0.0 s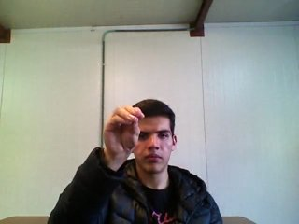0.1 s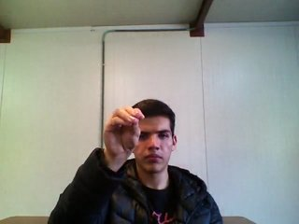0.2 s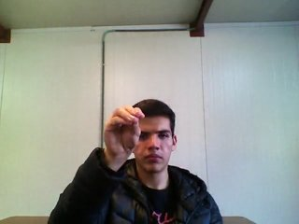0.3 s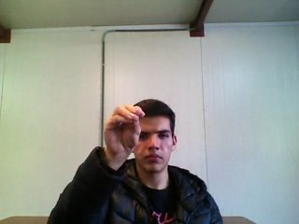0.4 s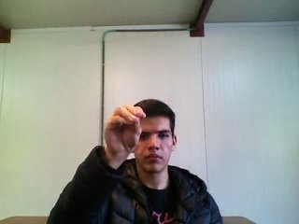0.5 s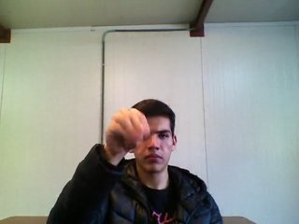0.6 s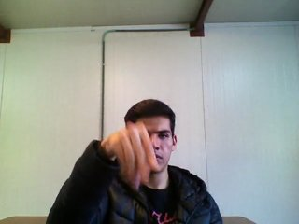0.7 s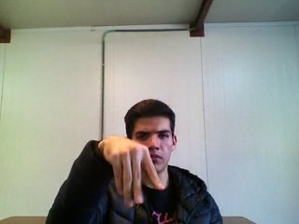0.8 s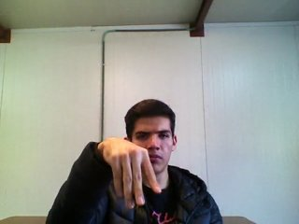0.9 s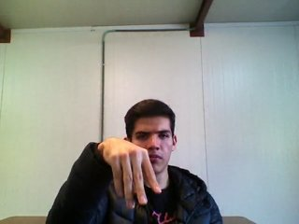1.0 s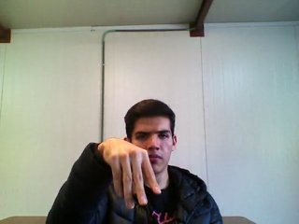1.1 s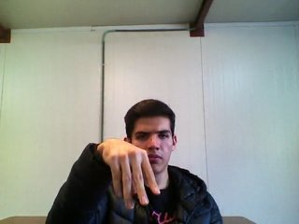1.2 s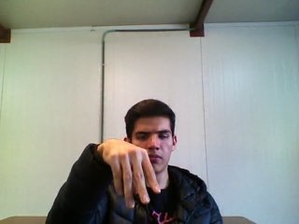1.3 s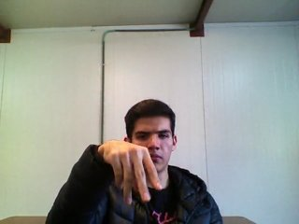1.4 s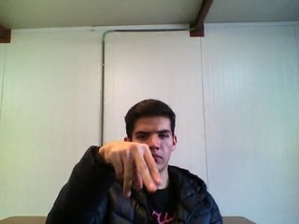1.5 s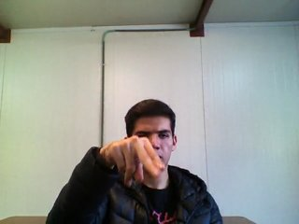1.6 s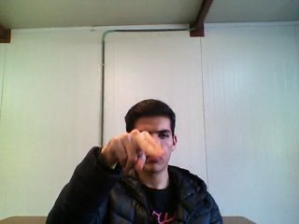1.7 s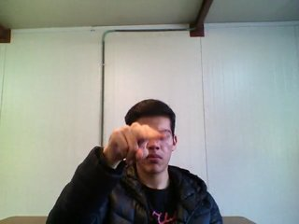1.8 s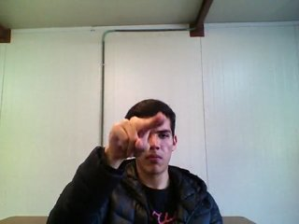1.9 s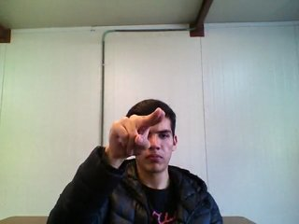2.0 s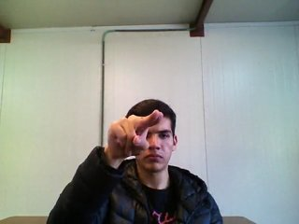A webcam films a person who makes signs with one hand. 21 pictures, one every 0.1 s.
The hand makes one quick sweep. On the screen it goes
downward.
0.0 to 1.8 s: On the screen the hand sweeps downward. The name of the sign: Throw down.
